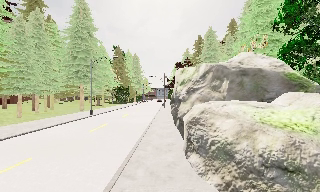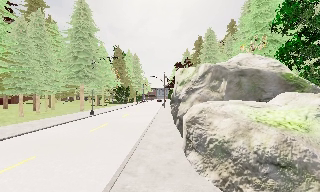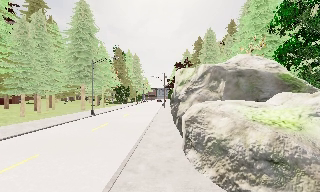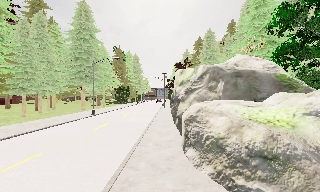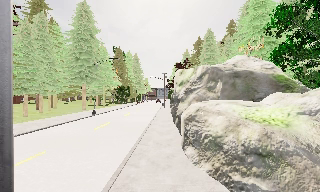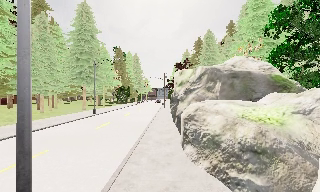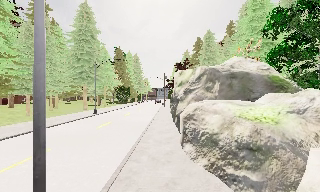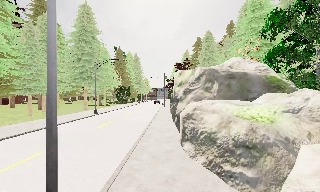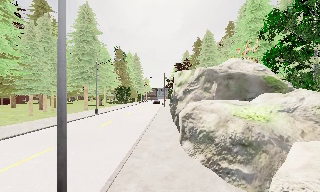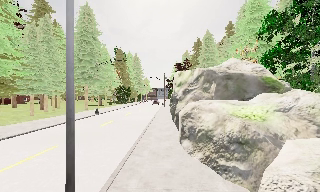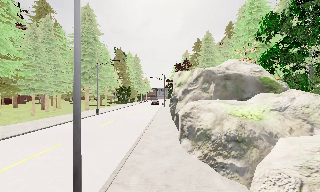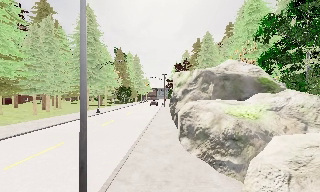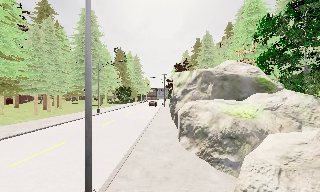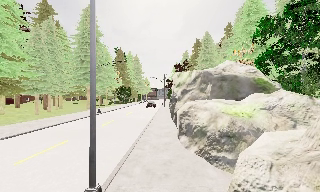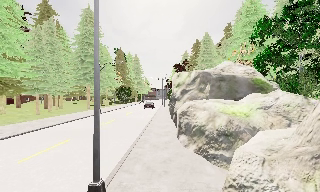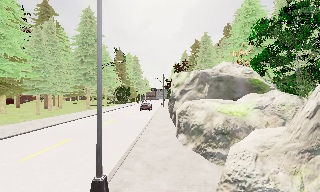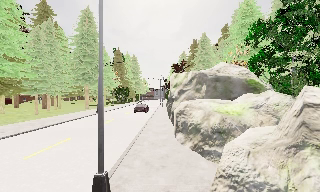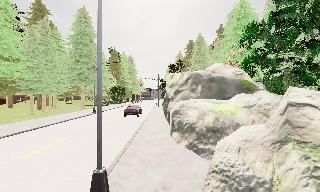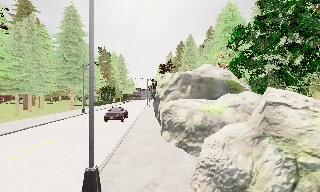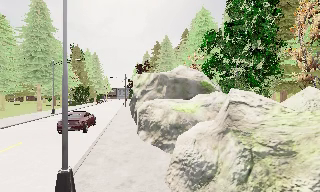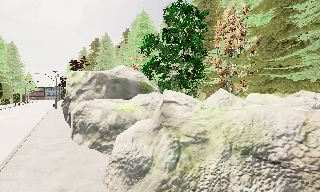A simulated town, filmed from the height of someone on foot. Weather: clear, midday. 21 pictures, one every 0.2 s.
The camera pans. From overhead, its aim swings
clockwise.
The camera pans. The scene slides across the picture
to the left.
0.0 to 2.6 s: The camera travels backward, about 2.5 m, so what stands in front gets smaller.
2.6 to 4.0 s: The camera pans to its right, which is clockwise from overhead, by about 35 degrees. It travels backward, about 1.5 m.
The film runs backward here.
